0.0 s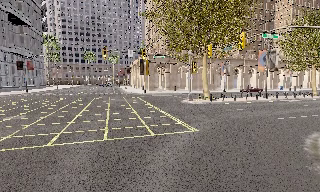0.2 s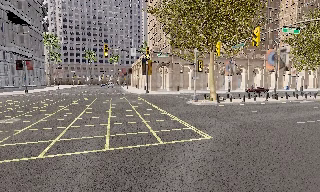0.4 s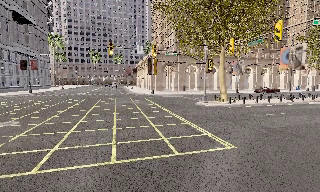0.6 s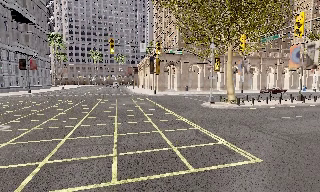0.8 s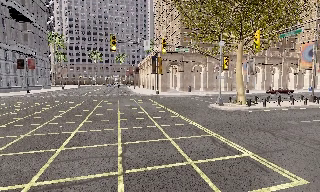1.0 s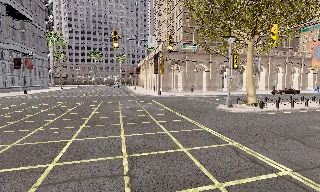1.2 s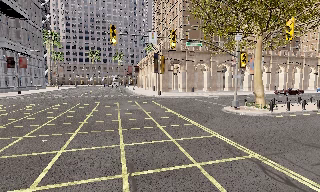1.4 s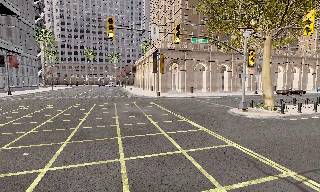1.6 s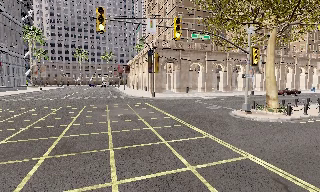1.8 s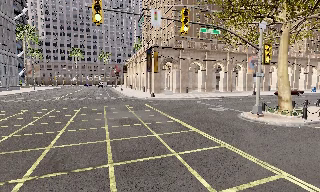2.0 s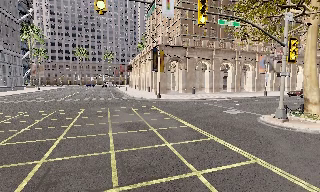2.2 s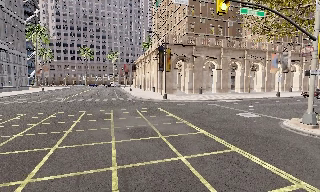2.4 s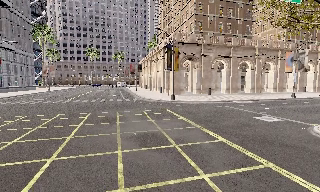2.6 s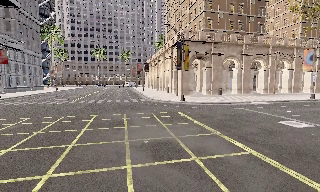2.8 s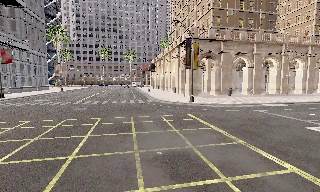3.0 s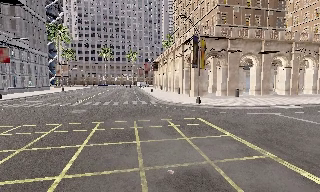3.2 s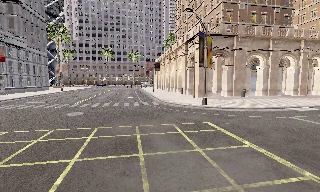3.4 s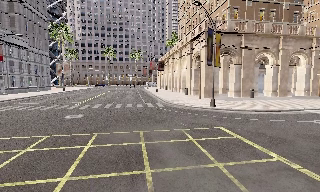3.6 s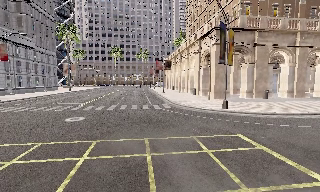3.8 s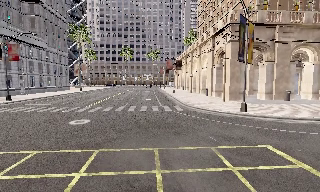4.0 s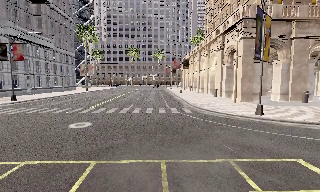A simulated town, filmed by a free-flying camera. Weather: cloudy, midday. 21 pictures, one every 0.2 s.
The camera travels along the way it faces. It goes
forward.
0.0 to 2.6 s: The camera travels forward, about 14 m, so what stands in front looms larger.
2.6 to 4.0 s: The scene slides to the right, as the camera pans about 10 degrees to its left. It travels forward, about 7 m, so what stands in front looms larger.
The film runs forward here.
